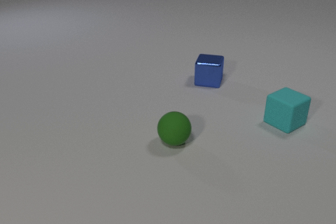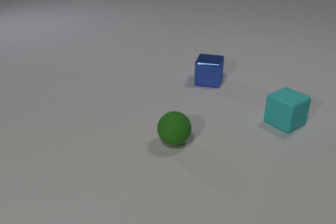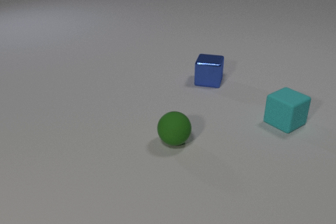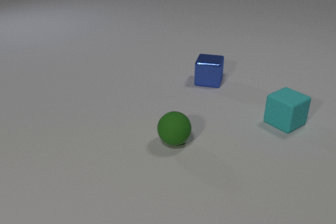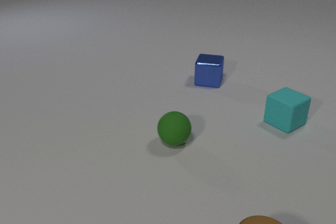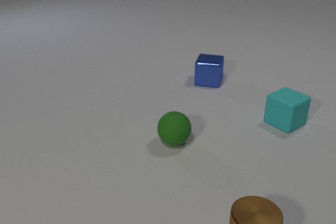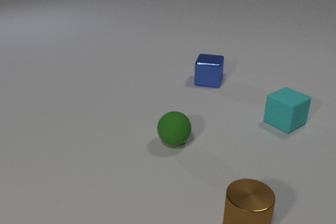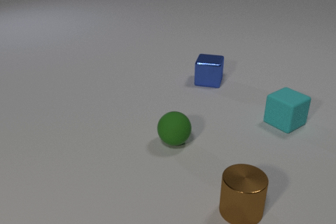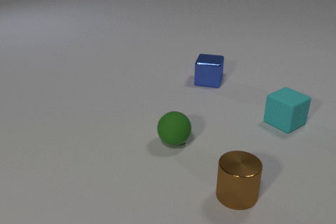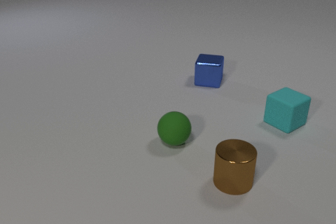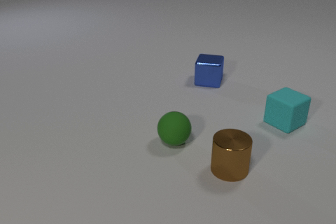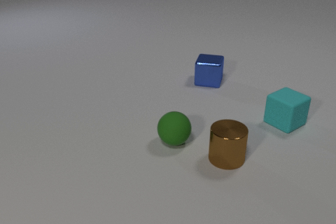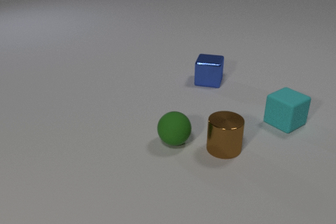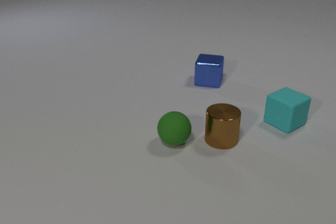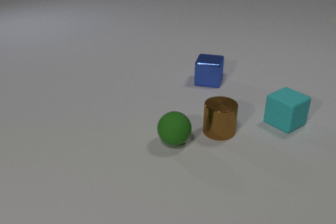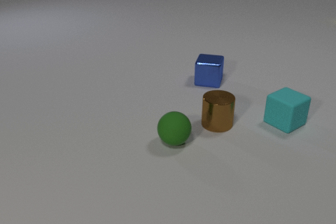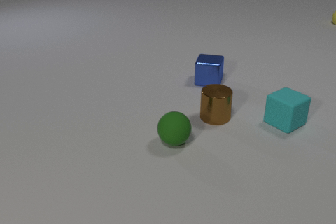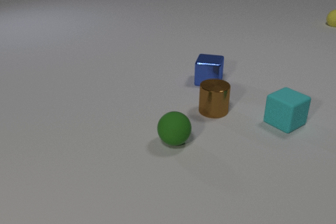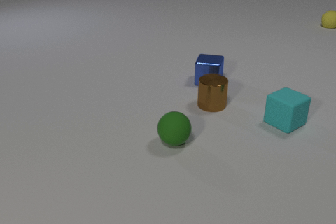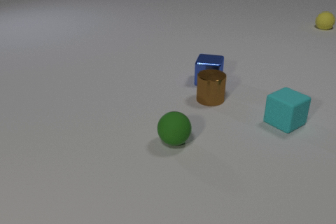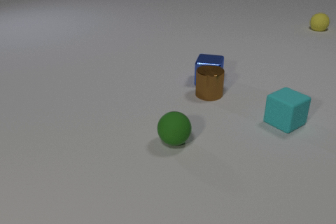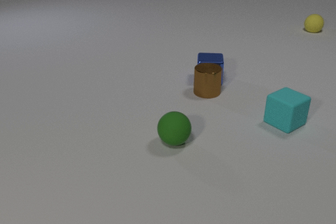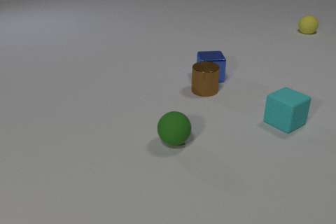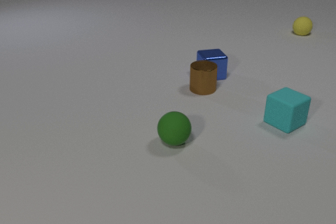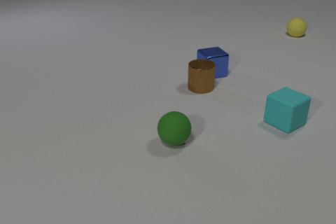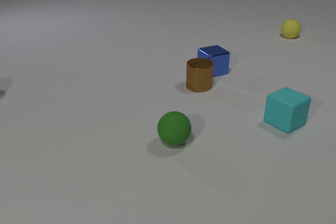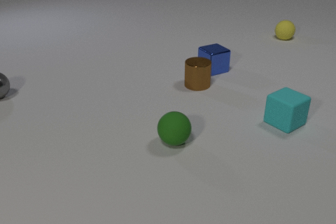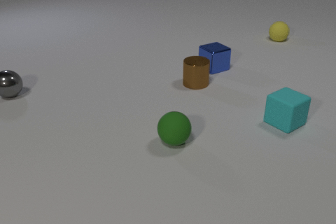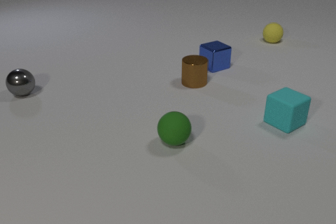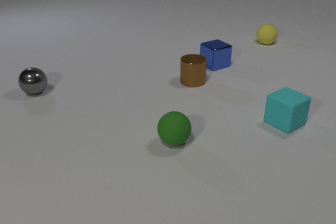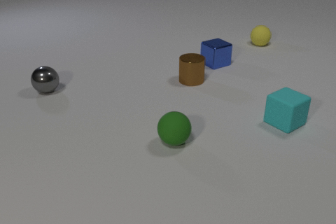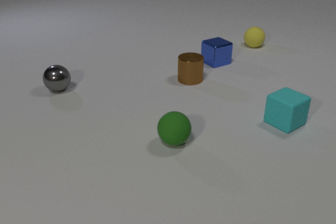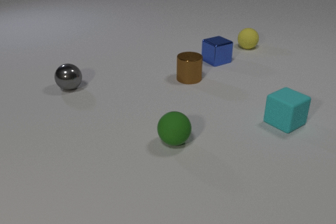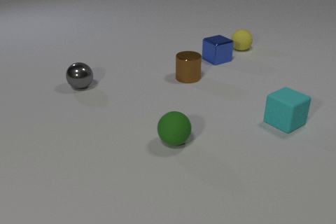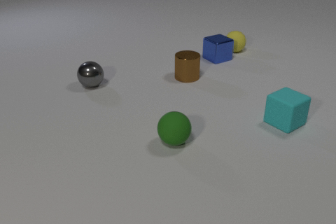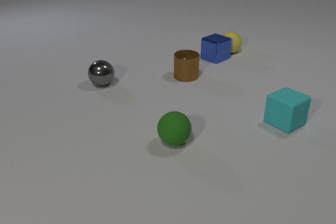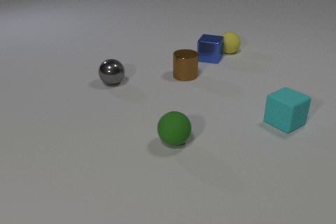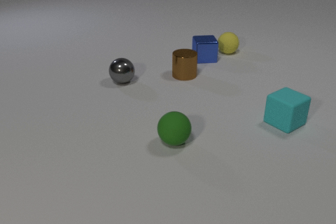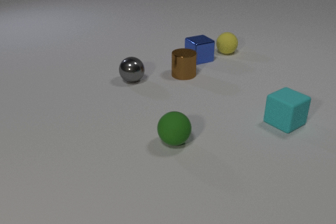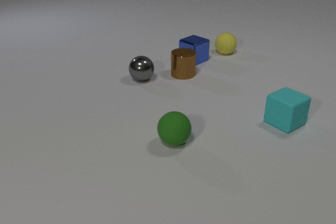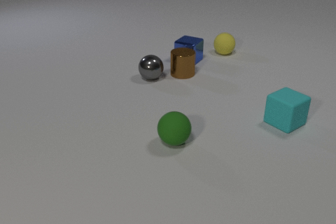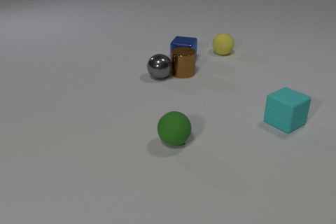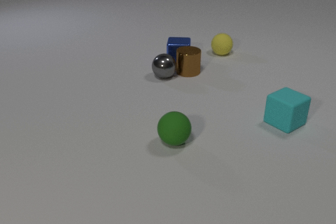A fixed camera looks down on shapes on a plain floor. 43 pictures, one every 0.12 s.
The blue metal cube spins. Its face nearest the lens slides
to the right.
The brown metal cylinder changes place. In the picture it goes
away from the camera.
0.00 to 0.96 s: The brown metal cylinder comes in at the bottom edge, slides away from the camera.
0.96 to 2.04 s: The brown metal cylinder slides away from the camera. The yellow rubber sphere comes in at the right edge, rolls toward the camera and to the left.
2.04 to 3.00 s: The brown metal cylinder slides away from the camera. The blue metal cube slides away from the camera, spins so that its near face slides to the right, counterclockwise seen from above. The yellow rubber sphere rolls toward the camera and to the left. The brown metal cylinder and the blue metal cube collide.
3.00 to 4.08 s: The brown metal cylinder slides away from the camera and to the left. The blue metal cube slides away from the camera. The yellow rubber sphere rolls toward the camera and to the left. The gray metal sphere comes in at the left edge, rolls to the right.
4.08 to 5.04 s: The brown metal cylinder slides away from the camera. The blue metal cube slides to the left, spins counterclockwise seen from above by about 150 degrees, its near face sliding to the right. The yellow rubber sphere rolls to the left and toward the camera. The gray metal sphere rolls to the right. The blue metal cube and the yellow rubber sphere collide. The brown metal cylinder and the gray metal sphere collide.
How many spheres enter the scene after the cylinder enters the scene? 2.
Are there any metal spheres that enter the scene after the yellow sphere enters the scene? yes.
What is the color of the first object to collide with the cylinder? blue.
